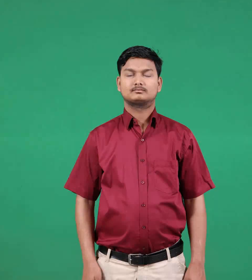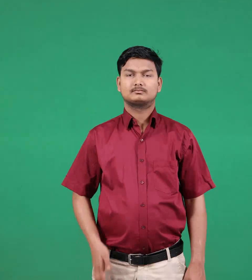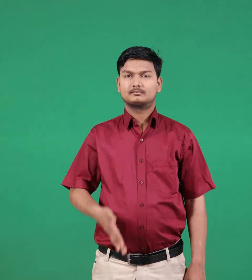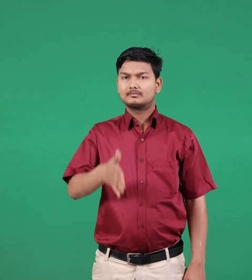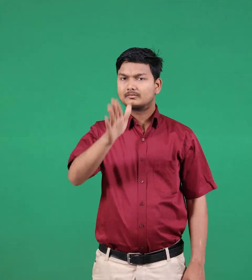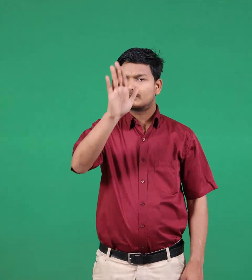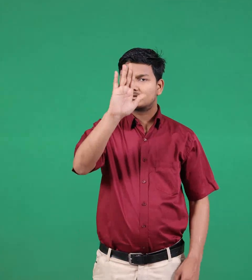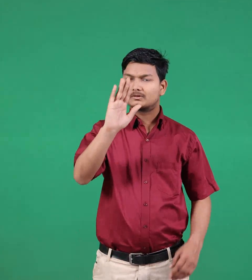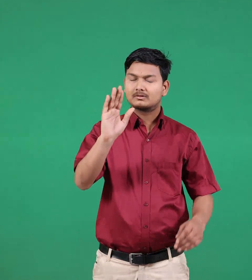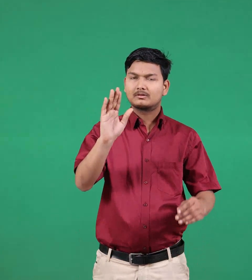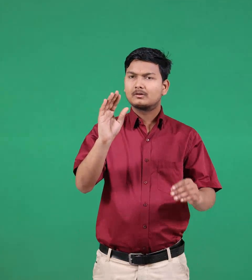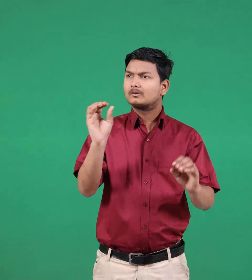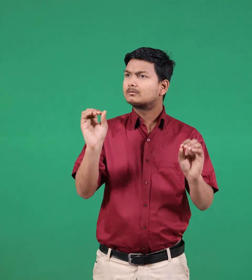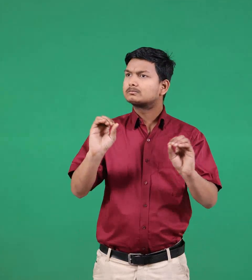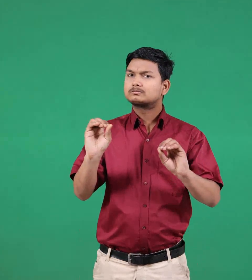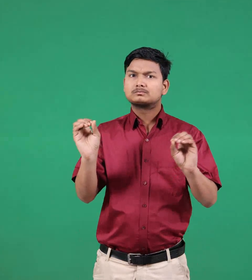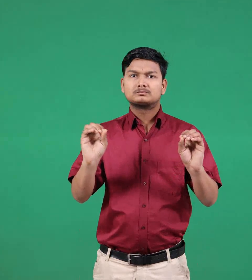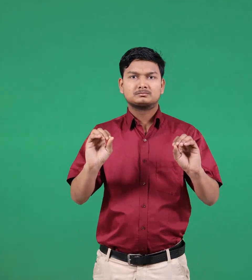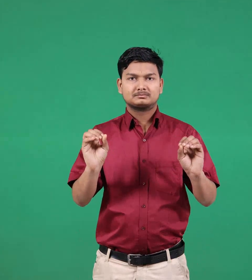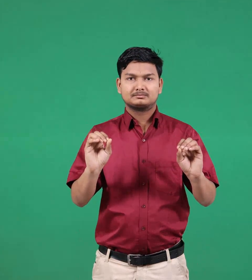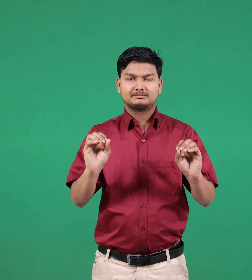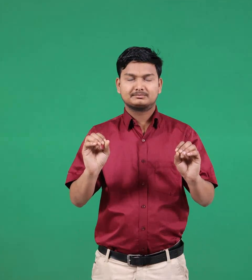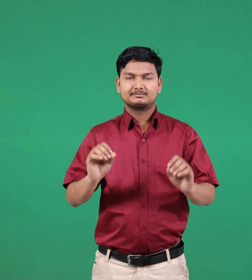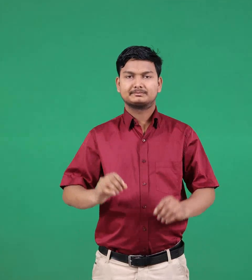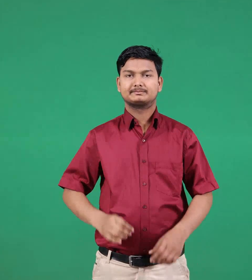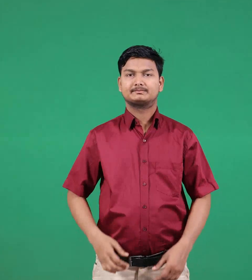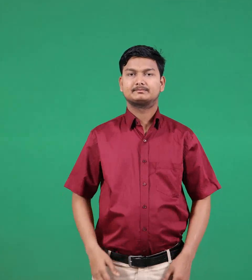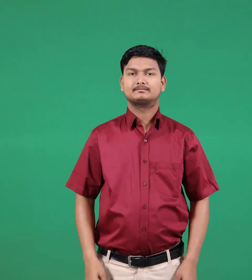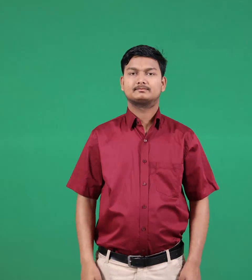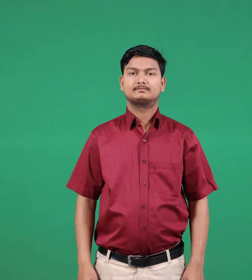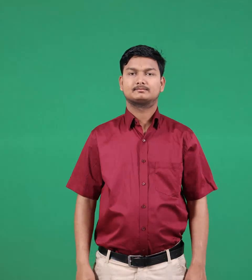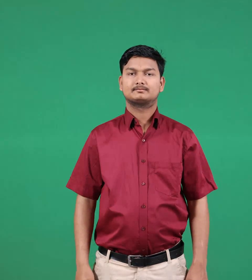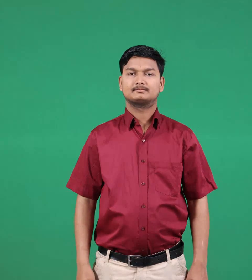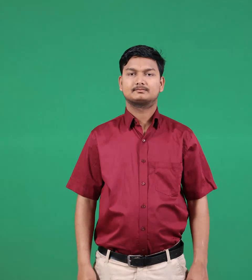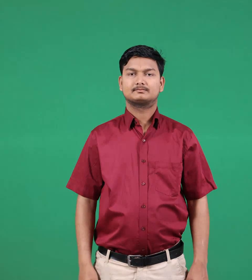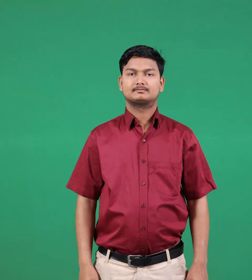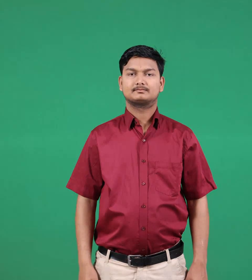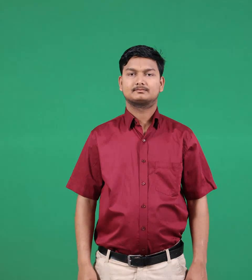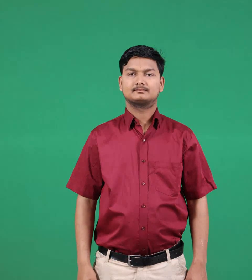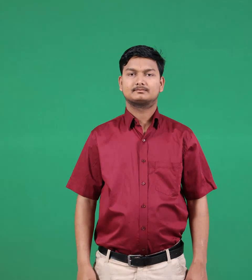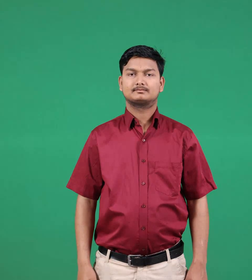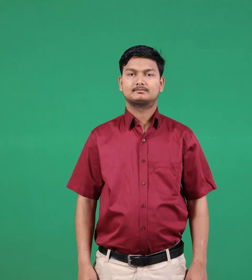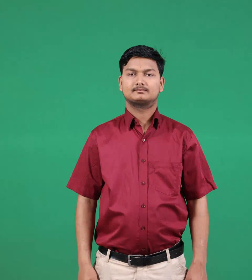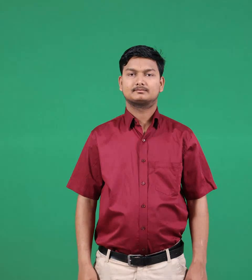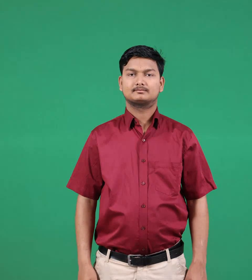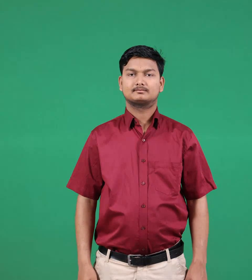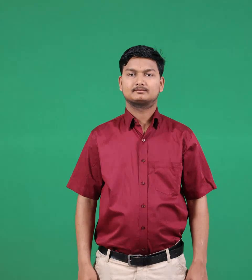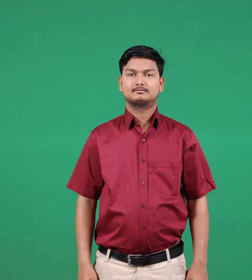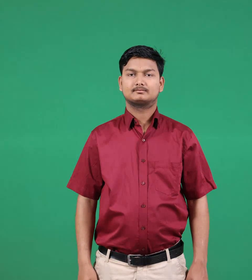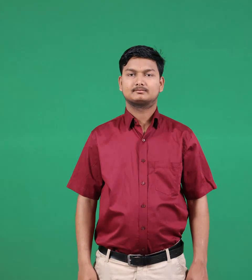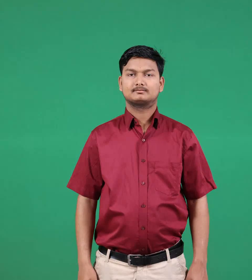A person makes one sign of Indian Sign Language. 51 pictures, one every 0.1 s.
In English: no god
